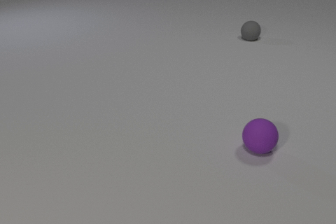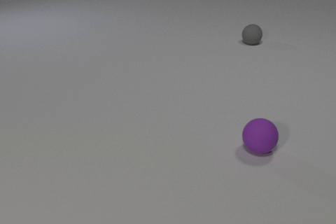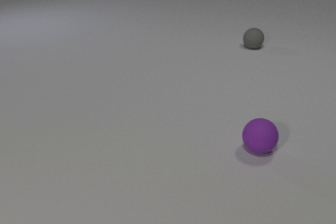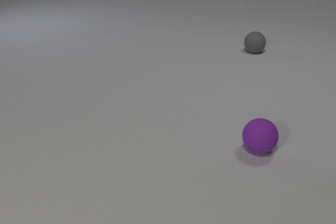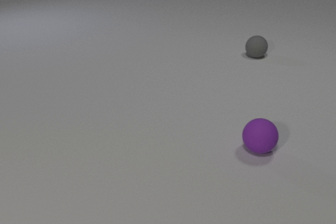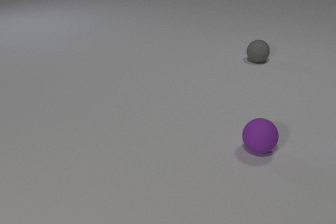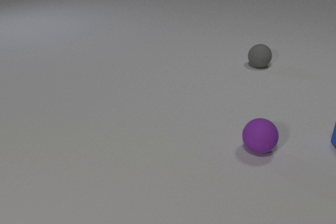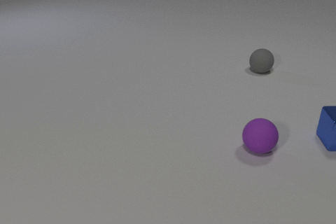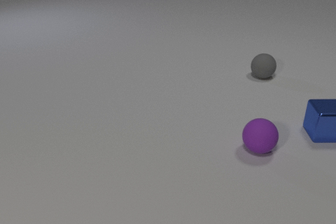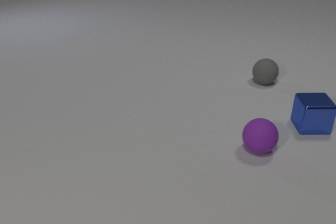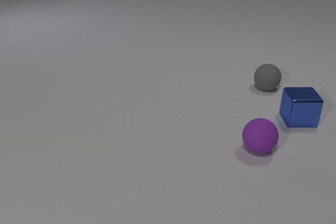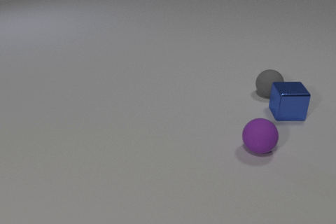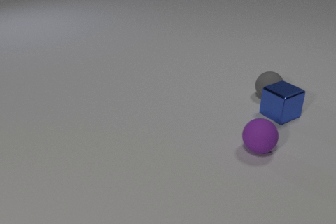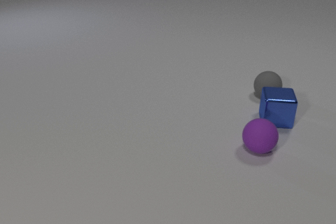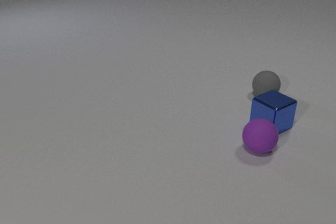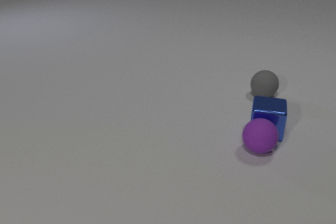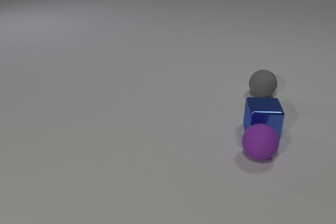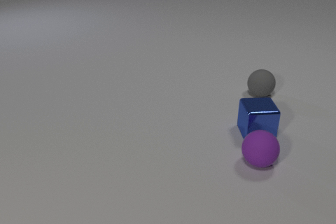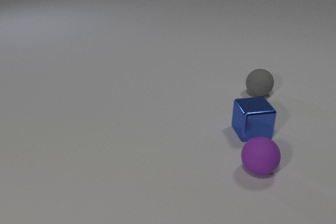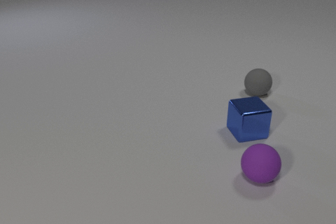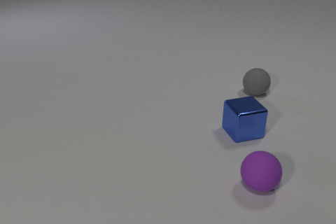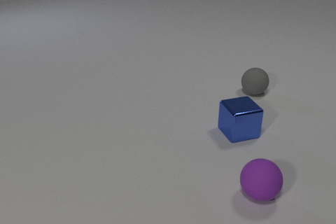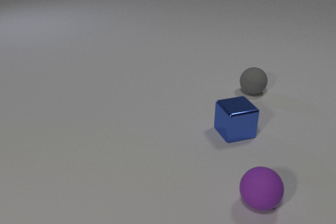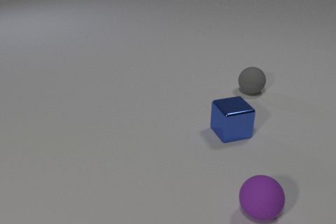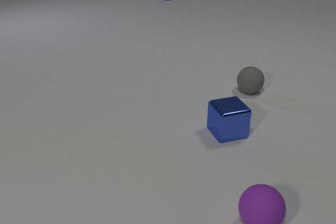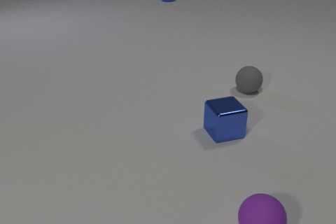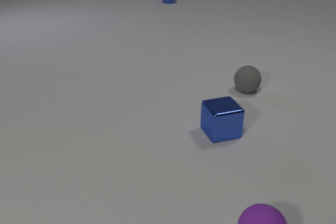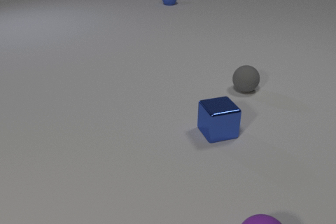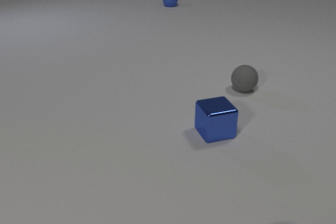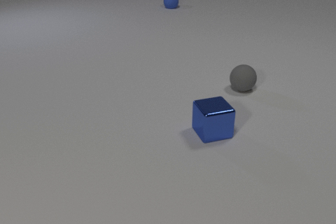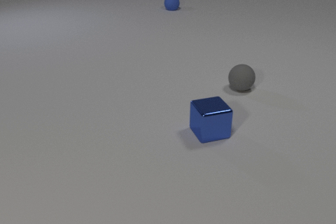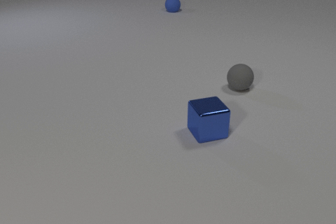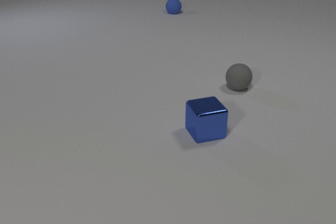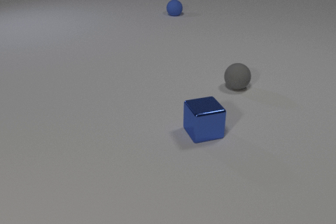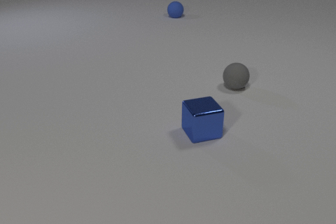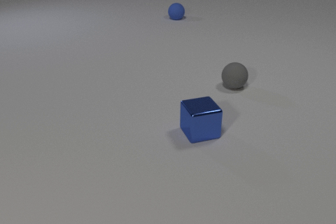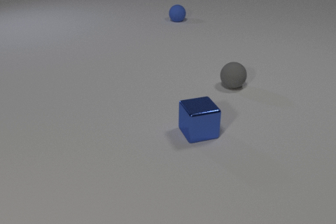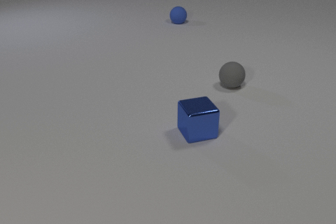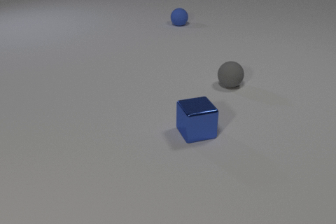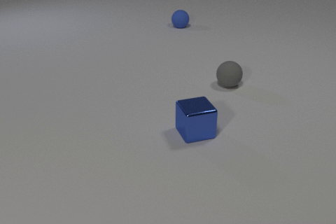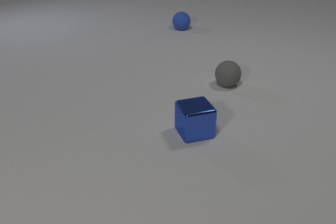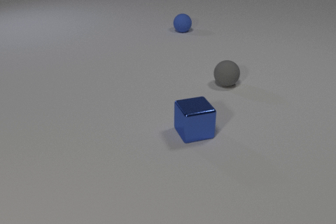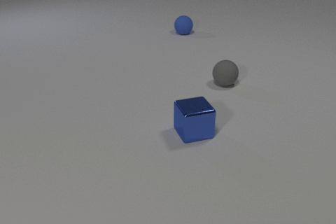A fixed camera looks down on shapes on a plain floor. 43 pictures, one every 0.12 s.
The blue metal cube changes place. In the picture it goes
to the left.
The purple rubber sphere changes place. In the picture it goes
toward the camera.
0.00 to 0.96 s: The blue metal cube comes in at the right edge, slides to the left and away from the camera. The gray rubber sphere rolls toward the camera.
0.96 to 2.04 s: The blue metal cube slides to the left. The gray rubber sphere rolls toward the camera. The purple rubber sphere rolls toward the camera. The blue metal cube and the gray rubber sphere collide. The blue metal cube and the purple rubber sphere collide.
2.04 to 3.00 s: The blue metal cube slides to the left. The gray rubber sphere rolls to the left and away from the camera. The purple rubber sphere rolls toward the camera. The blue rubber sphere comes in at the top edge, rolls toward the camera.
3.00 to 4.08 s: The blue metal cube slides to the left. The gray rubber sphere rolls to the left and away from the camera. The purple rubber sphere rolls toward the camera, leaves at the bottom edge. The blue rubber sphere rolls toward the camera.
4.08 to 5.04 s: The blue metal cube slides to the left. The gray rubber sphere rolls to the left and away from the camera. The blue rubber sphere rolls toward the camera.
How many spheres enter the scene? 1.
What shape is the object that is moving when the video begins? sphere.
How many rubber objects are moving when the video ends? 2.
